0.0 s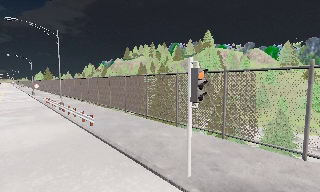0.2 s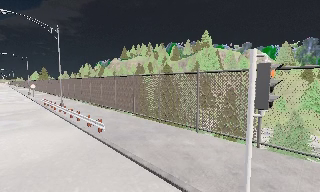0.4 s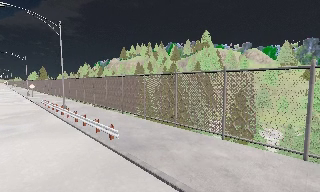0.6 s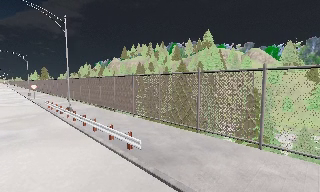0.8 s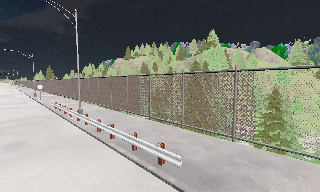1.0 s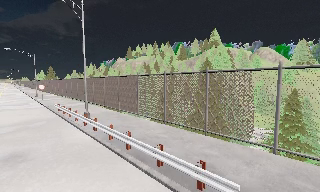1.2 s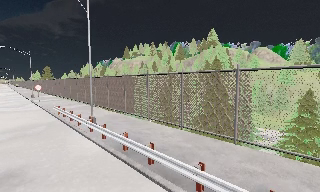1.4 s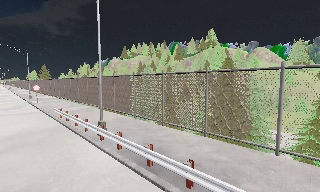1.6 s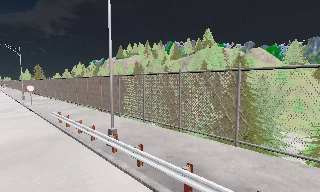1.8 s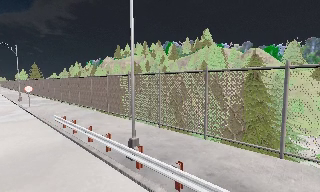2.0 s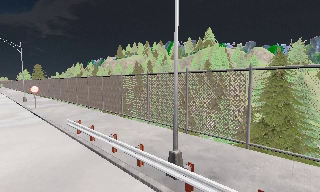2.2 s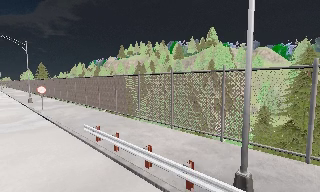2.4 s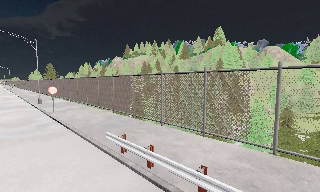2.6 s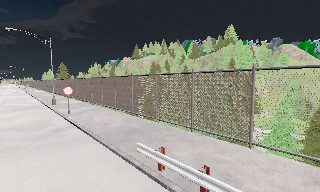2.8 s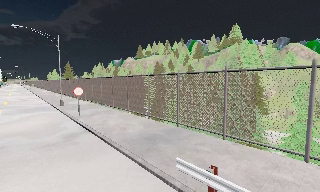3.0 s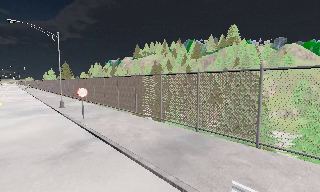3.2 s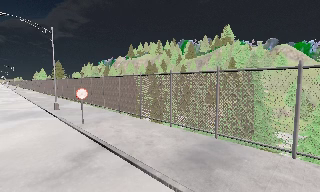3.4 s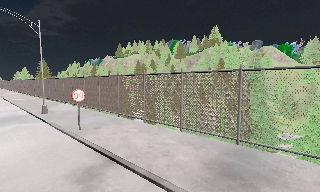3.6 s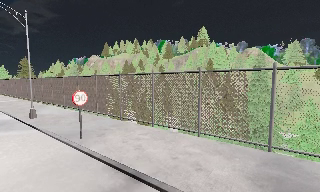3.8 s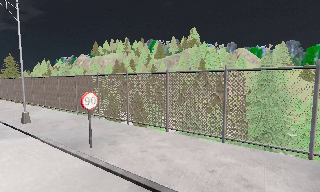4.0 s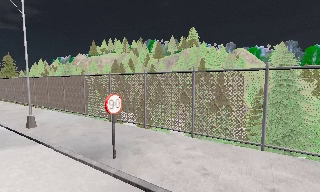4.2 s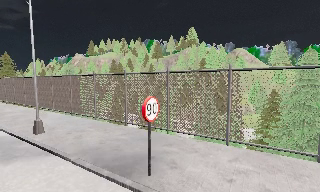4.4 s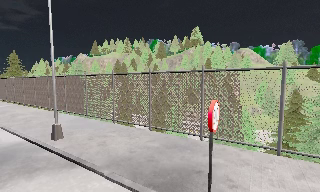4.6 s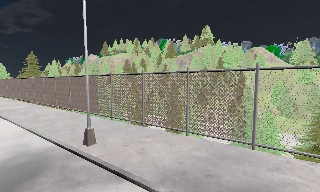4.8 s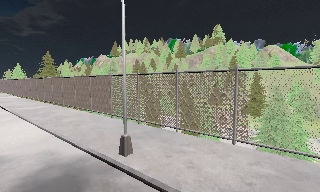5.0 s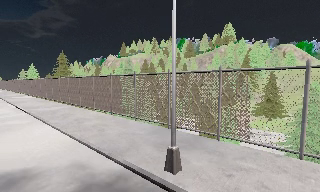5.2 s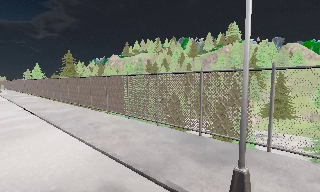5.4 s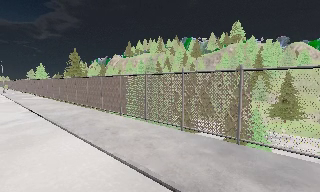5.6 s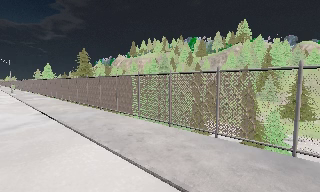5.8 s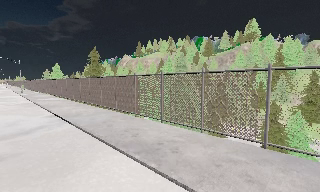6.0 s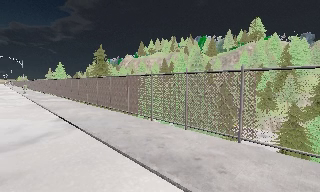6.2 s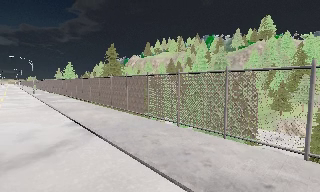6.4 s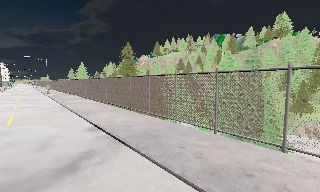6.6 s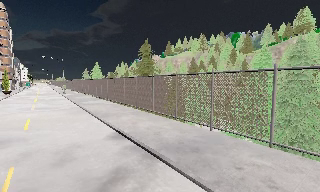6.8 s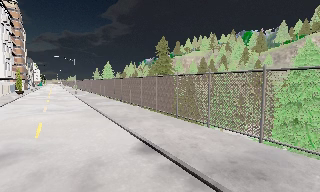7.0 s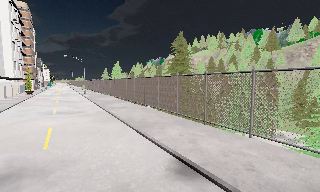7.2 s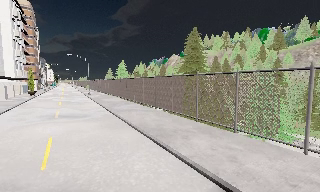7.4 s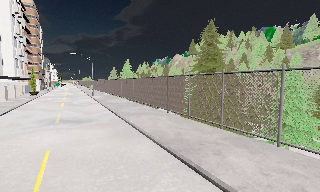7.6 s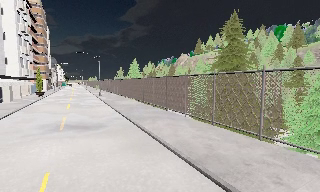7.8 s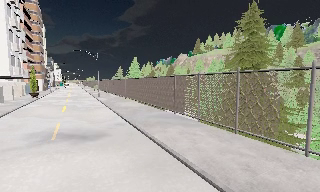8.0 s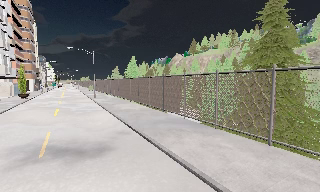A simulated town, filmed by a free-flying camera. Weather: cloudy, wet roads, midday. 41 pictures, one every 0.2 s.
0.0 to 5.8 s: The camera travels to its left and forward, about 45 m, so close, fixed things drift to the right.
5.8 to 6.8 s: The scene slides to the right, as the camera pans about 10 degrees to its left. It travels forward and to its left, about 9 m, so what stands in front looms larger.
6.8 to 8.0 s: The camera travels forward and to its left, about 11 m, so what stands in front looms larger.
The film runs forward here.
